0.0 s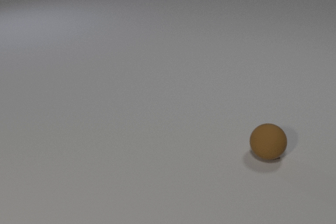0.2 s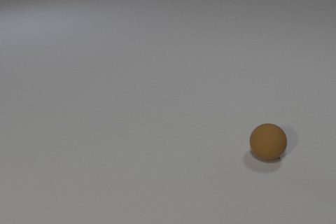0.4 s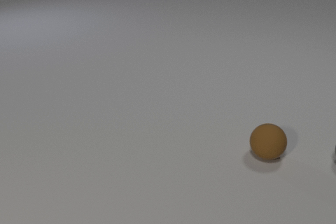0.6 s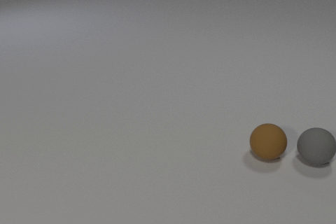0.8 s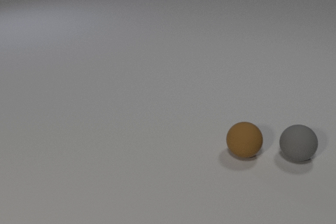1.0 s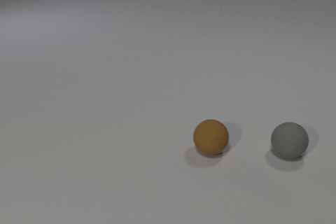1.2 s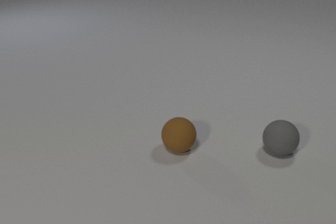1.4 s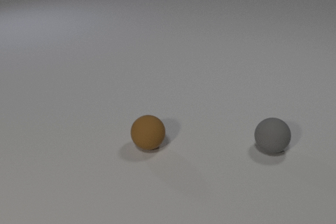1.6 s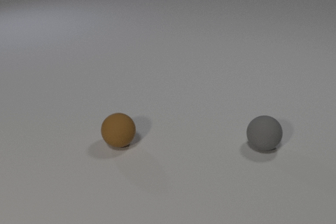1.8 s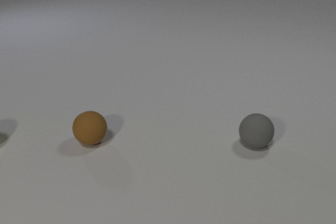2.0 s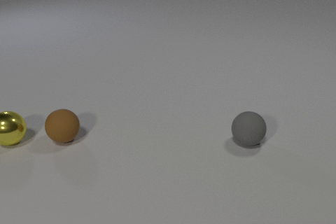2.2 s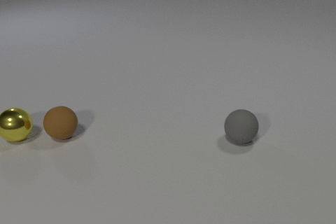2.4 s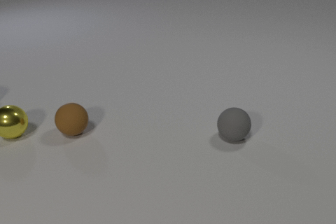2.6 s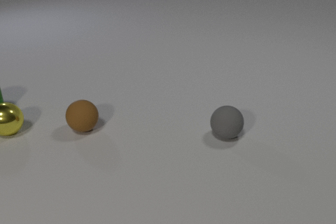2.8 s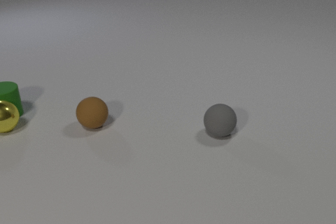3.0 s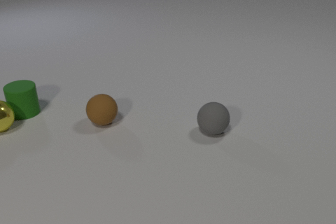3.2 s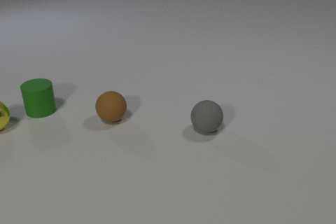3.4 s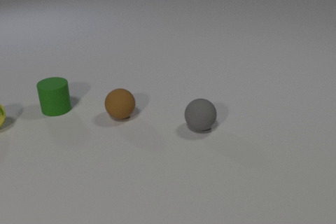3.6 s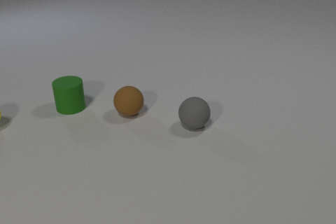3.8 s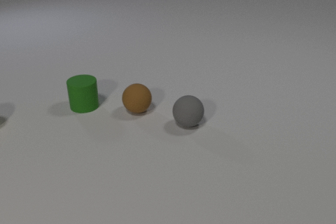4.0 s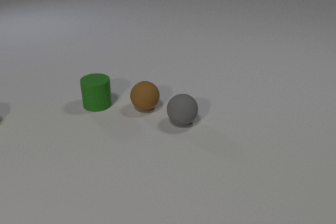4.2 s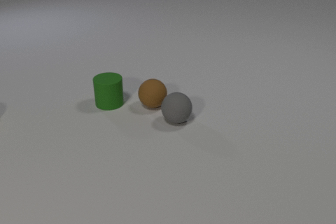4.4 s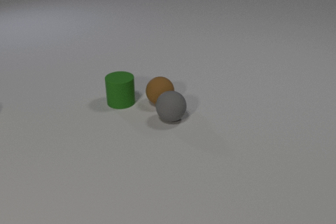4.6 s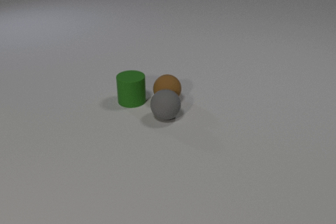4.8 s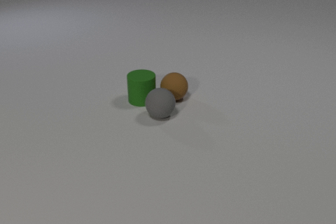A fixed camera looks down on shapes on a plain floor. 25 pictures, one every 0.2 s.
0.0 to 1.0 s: The gray rubber sphere comes in at the right edge, rolls to the left. The brown rubber sphere rolls to the left. The gray rubber sphere and the brown rubber sphere collide.
1.0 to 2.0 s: The gray rubber sphere rolls to the left. The brown rubber sphere rolls to the left. The yellow metal sphere comes in at the left edge, rolls to the right.
2.0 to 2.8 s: The gray rubber sphere rolls to the left. The brown rubber sphere rolls to the right and away from the camera. The green rubber cylinder comes in at the left edge, slides to the right and toward the camera. The yellow metal sphere rolls away from the camera. The brown rubber sphere and the yellow metal sphere collide. The green rubber cylinder and the yellow metal sphere collide.
2.8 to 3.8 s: The gray rubber sphere rolls to the left and away from the camera. The brown rubber sphere rolls to the right and away from the camera. The green rubber cylinder slides to the right. The yellow metal sphere rolls to the left and away from the camera, leaves at the left edge.
3.8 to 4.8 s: The gray rubber sphere rolls to the left and away from the camera. The brown rubber sphere rolls to the right and away from the camera. The green rubber cylinder slides to the right.
Are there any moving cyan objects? no.
How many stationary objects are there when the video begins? 1.
What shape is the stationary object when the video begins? sphere.
